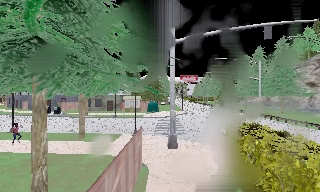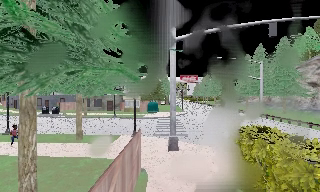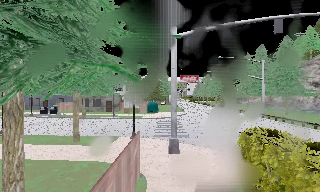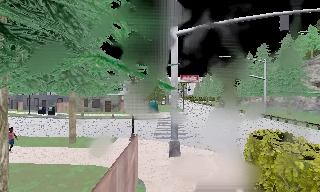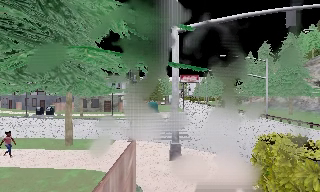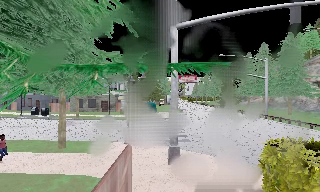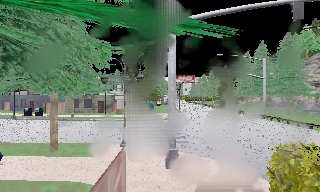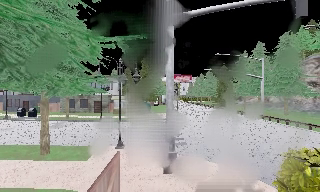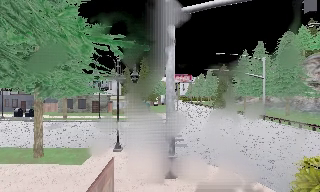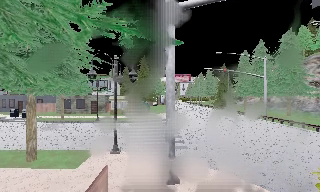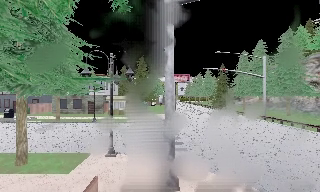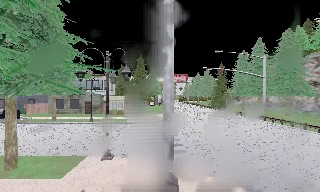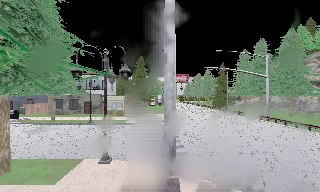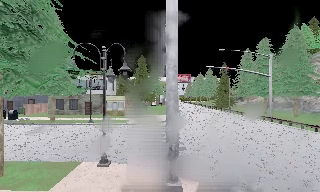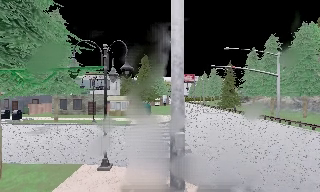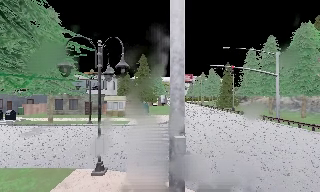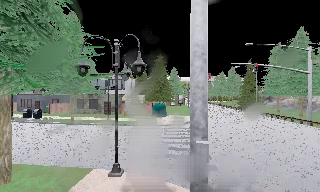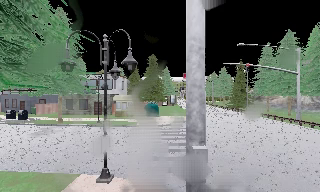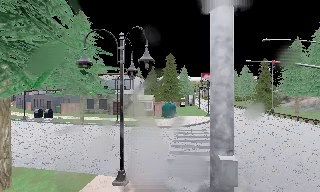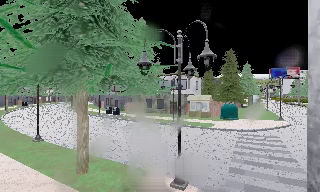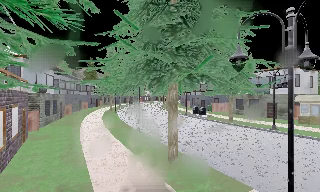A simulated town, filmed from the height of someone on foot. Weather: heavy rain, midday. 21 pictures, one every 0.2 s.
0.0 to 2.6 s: The camera travels forward, about 4.5 m, so what stands in front looms larger.
2.6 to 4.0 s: The camera pans to its left, which is counterclockwise from overhead, by about 60 degrees. It travels forward, about 2 m.
The film runs forward here.
